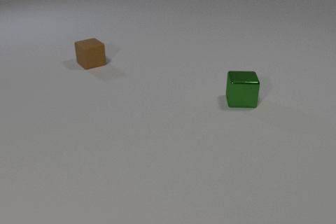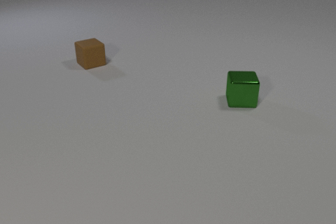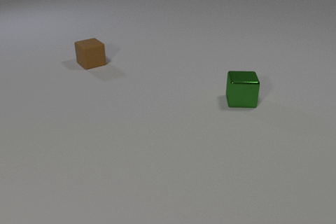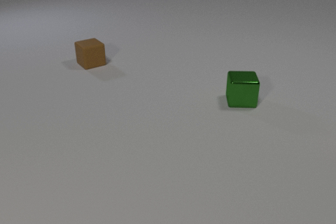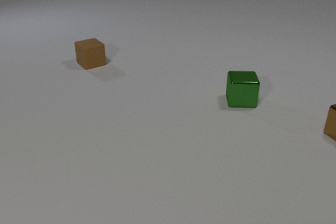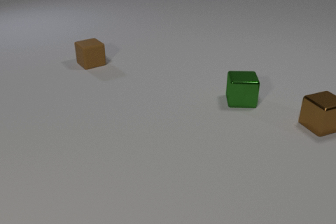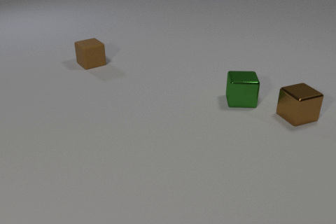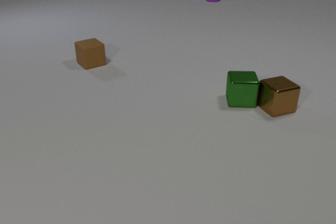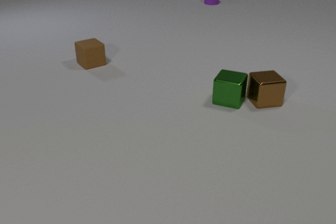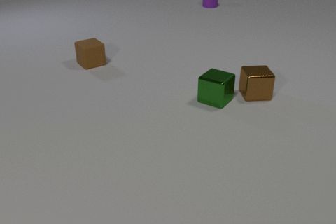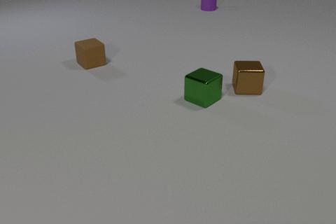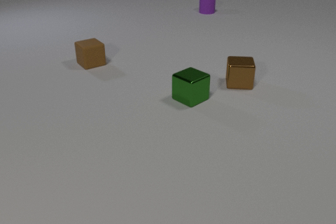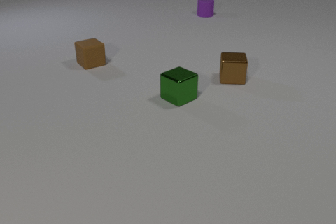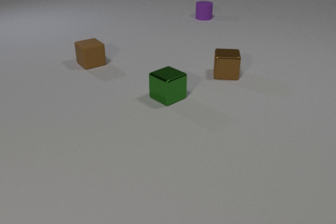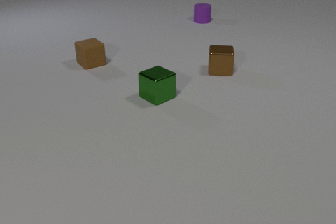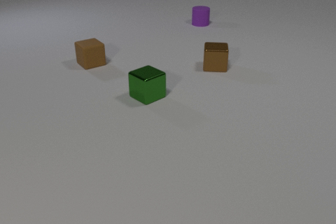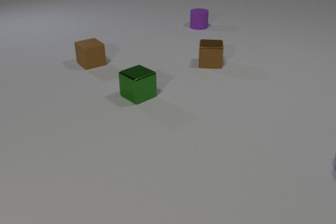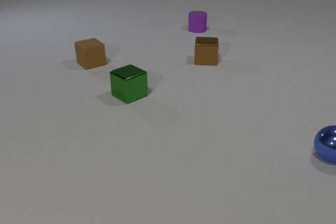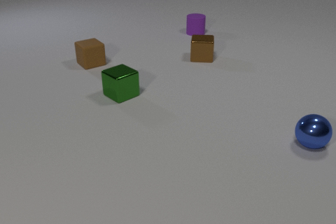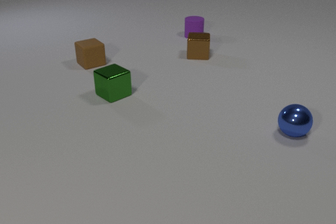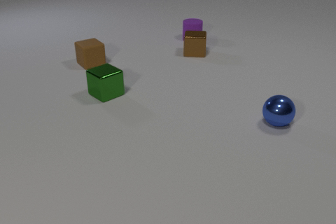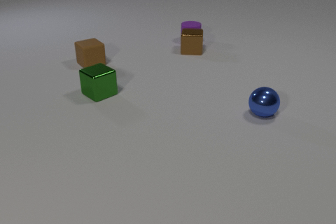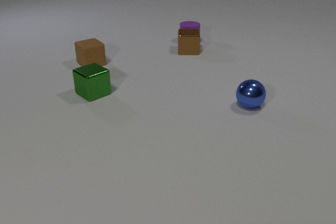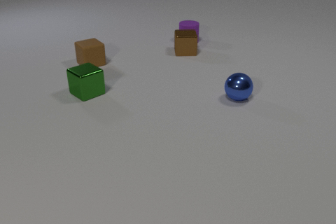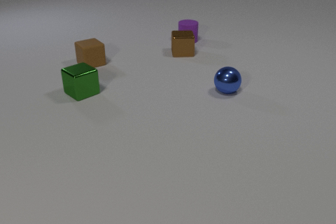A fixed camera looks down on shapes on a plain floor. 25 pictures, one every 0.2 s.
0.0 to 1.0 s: The brown metal cube comes in at the right edge, slides to the left.
1.0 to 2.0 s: The brown metal cube slides to the left and away from the camera, spins clockwise seen from above by about 30 degrees, its near face sliding to the left. The green metal cube slides to the left, spins so that its near face slides to the left, clockwise seen from above. The purple rubber cylinder comes in at the top edge, slides toward the camera. The brown metal cube and the green metal cube collide.
2.0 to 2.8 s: The brown metal cube slides away from the camera and to the left. The green metal cube slides to the left. The purple rubber cylinder slides toward the camera.
2.8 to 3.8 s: The brown metal cube slides away from the camera and to the left. The green metal cube slides to the left. The purple rubber cylinder slides toward the camera. The blue metal sphere comes in at the right edge, rolls to the left and away from the camera.
3.8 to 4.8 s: The brown metal cube slides to the left. The green metal cube slides to the left. The purple rubber cylinder slides toward the camera and to the left. The blue metal sphere rolls away from the camera and to the left. The brown metal cube and the purple rubber cylinder collide.
How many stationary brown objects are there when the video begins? 1.
How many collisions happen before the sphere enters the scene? 1.
How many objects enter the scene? 3.
